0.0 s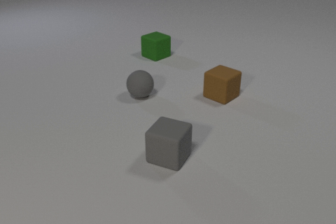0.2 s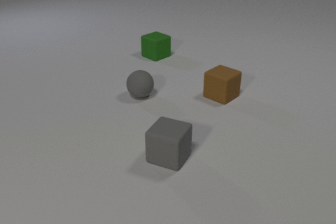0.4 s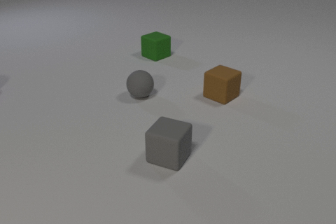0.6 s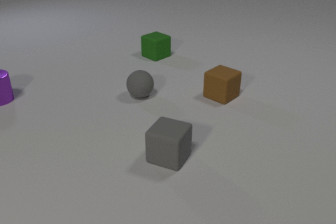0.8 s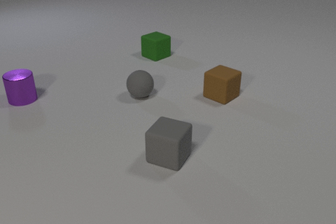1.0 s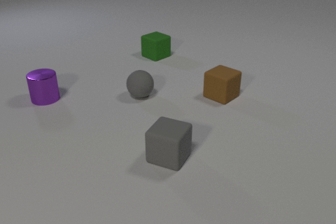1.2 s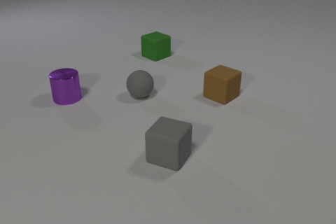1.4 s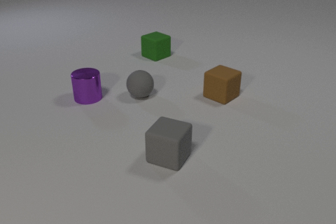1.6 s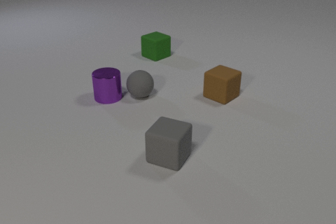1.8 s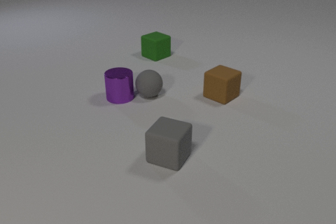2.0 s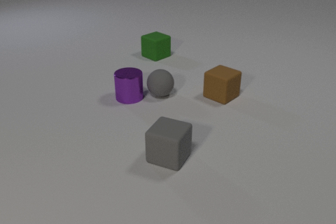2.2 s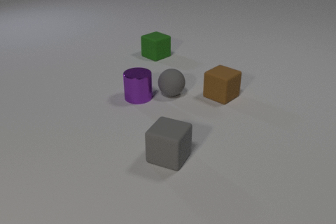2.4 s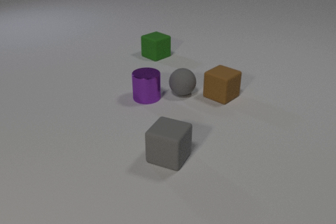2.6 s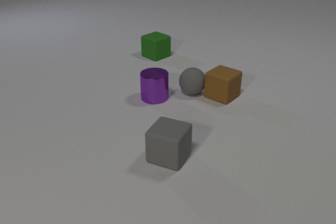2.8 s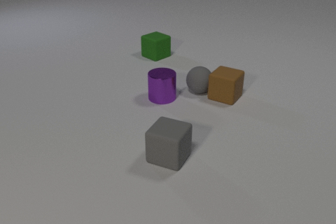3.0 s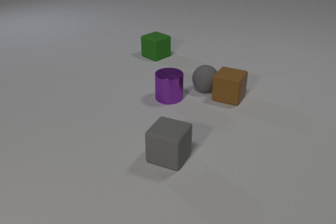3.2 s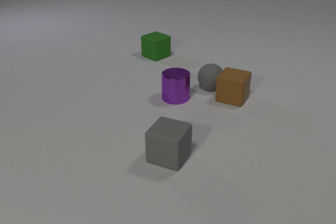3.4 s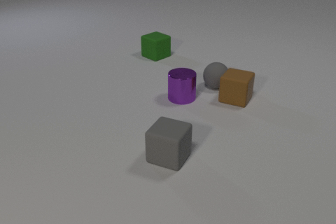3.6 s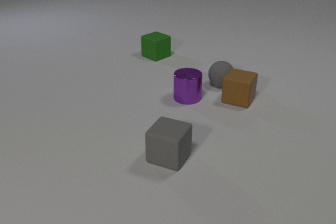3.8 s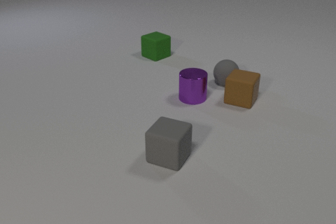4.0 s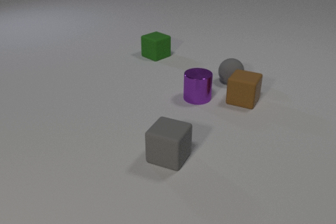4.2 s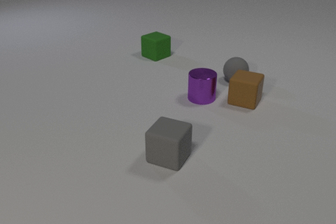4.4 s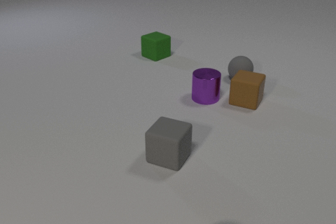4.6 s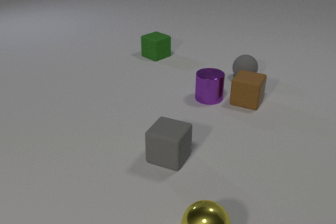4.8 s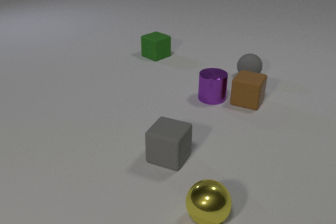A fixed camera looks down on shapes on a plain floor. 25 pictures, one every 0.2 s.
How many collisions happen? 2.
Are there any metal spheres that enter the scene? yes.
What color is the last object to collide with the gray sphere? brown.
0.0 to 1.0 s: The purple metal cylinder comes in at the left edge, slides to the right.
1.0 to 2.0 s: The purple metal cylinder slides to the right. The gray rubber sphere rolls to the right. The purple metal cylinder and the gray rubber sphere collide.
2.0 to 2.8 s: The purple metal cylinder slides to the right. The gray rubber sphere rolls to the right. The gray rubber sphere and the brown rubber cube collide.
2.8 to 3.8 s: The purple metal cylinder slides to the right. The gray rubber sphere rolls to the right and away from the camera. The brown rubber cube slides to the right.
3.8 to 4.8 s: The purple metal cylinder slides to the right. The gray rubber sphere rolls to the right and away from the camera. The yellow metal sphere comes in at the bottom edge, rolls away from the camera. The brown rubber cube slides to the right.
